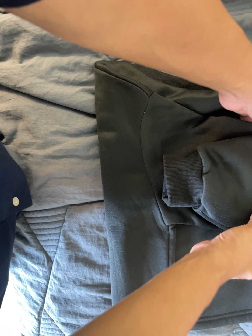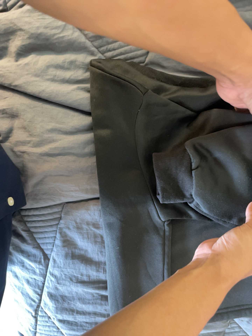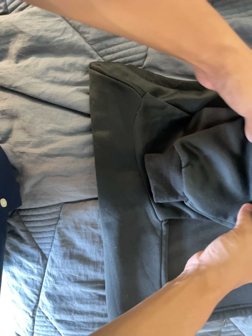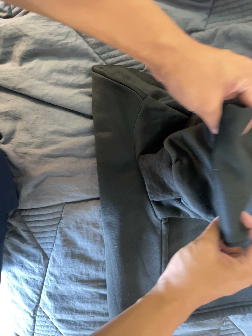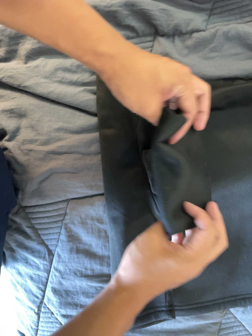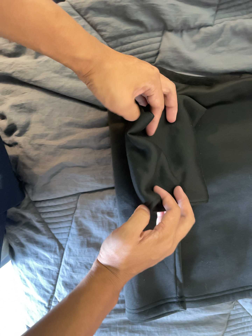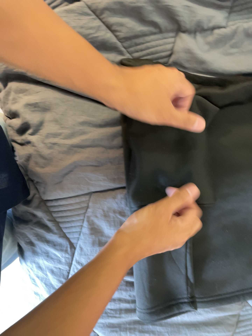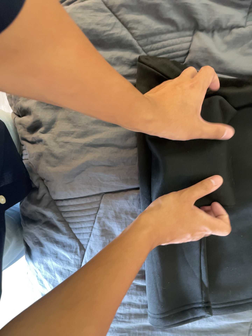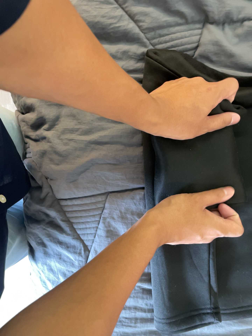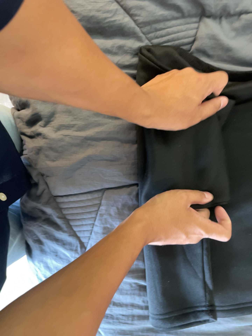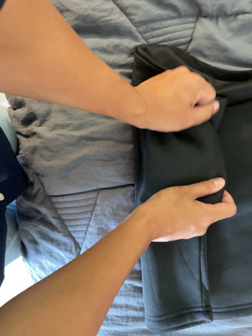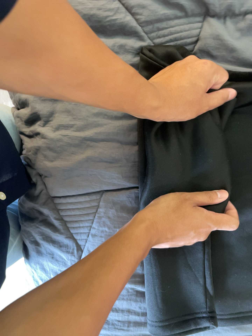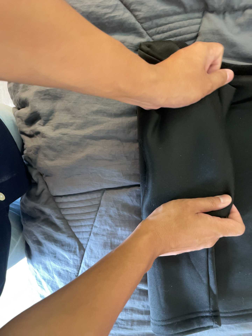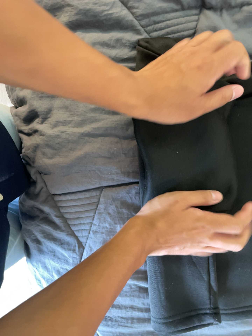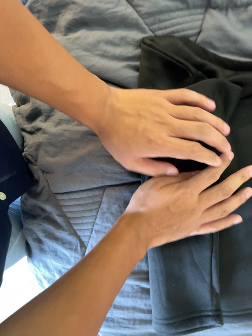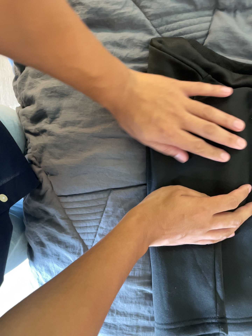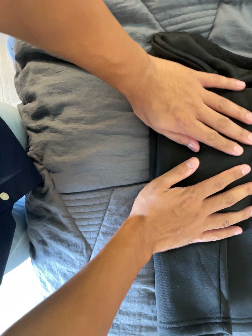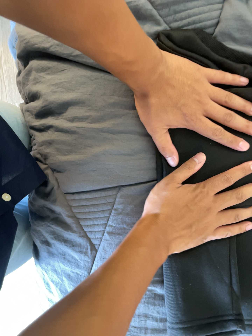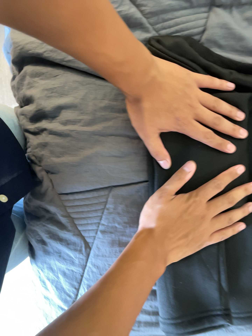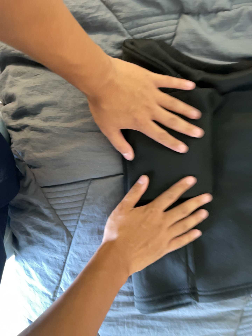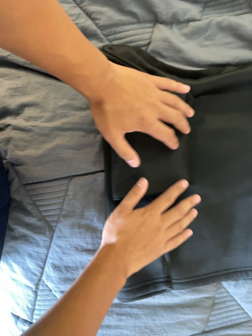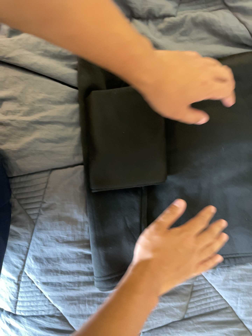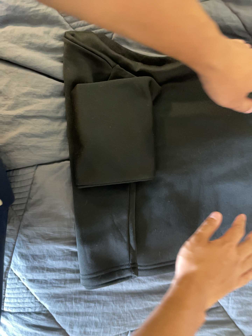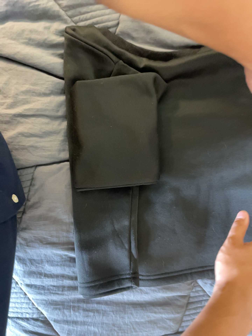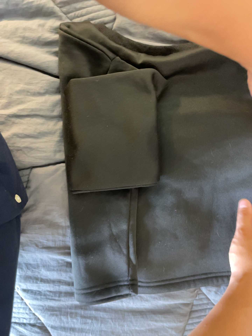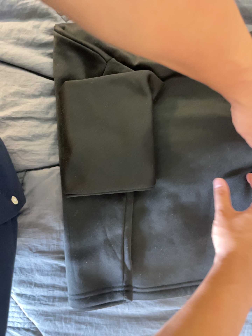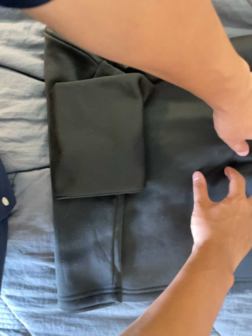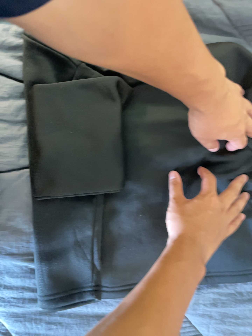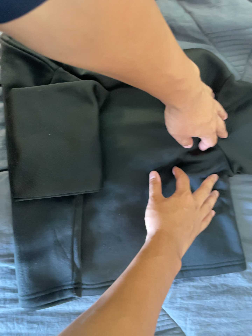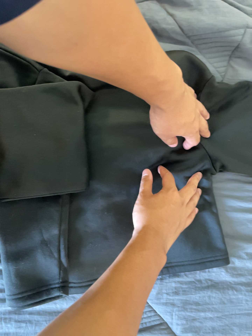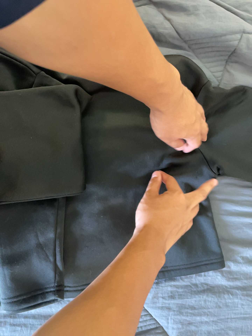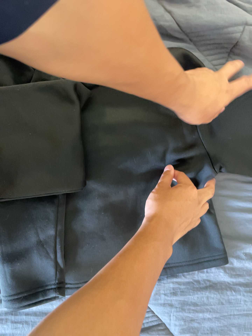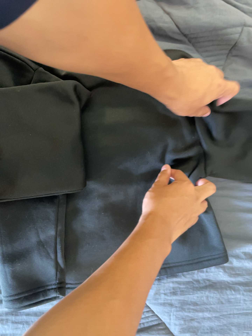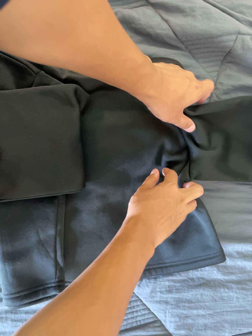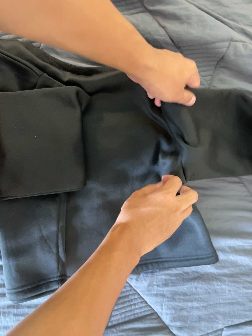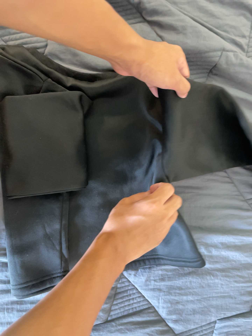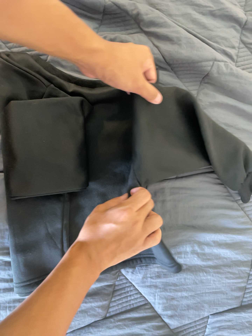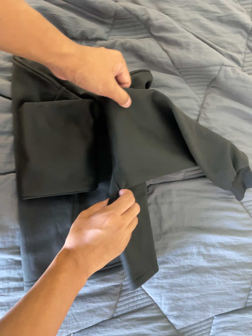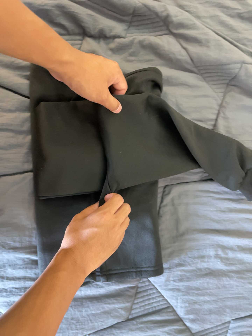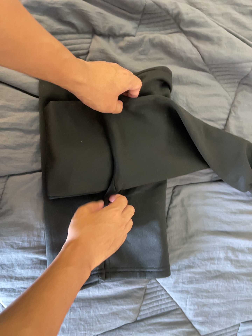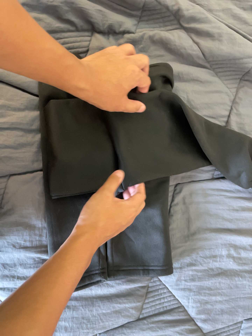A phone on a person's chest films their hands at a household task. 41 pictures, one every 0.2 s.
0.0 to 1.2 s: The camera travels to its left, about 9 cm.
1.2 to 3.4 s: The camera travels forward, about 7 cm, so what stands in front looms larger.
3.4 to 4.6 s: The camera travels to its right and backward, about 12 cm, so close, fixed things drift to the left.
4.6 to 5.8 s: The camera travels to its right, about 7 cm, so close, fixed things drift to the left.
5.8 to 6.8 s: The camera shifts only a little, or ends up much as it began.
6.8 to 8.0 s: The camera travels to its left, about 9 cm, so close, fixed things drift to the right.
The film runs forward here.
